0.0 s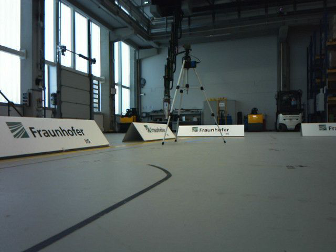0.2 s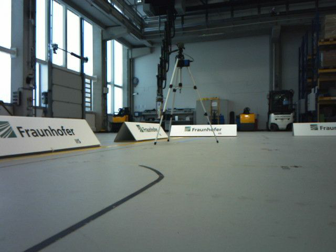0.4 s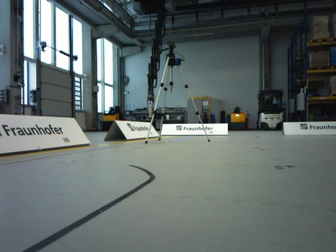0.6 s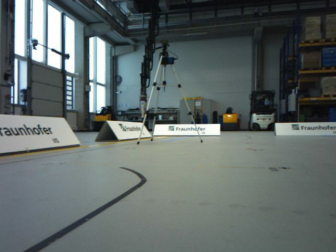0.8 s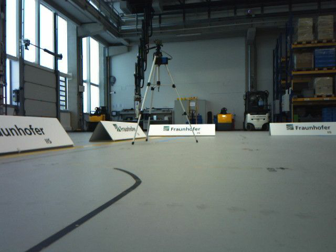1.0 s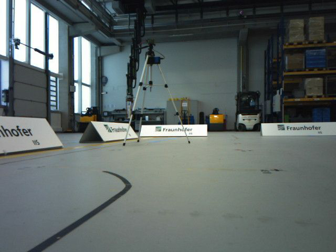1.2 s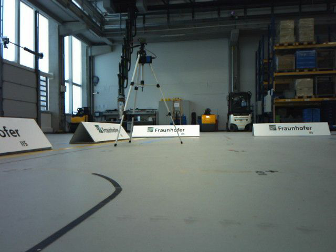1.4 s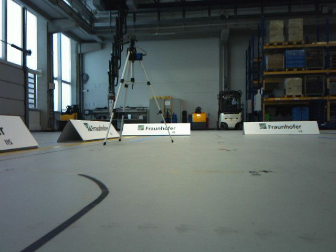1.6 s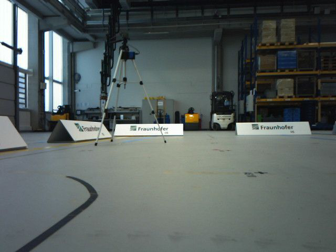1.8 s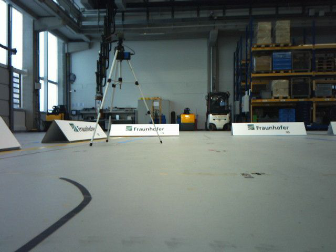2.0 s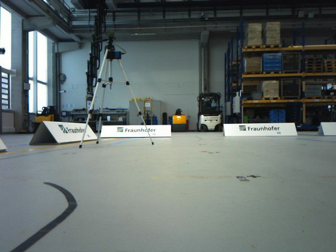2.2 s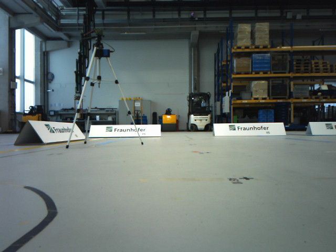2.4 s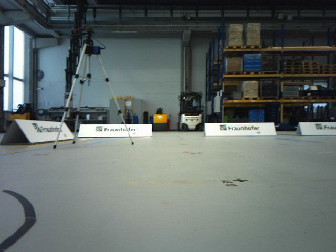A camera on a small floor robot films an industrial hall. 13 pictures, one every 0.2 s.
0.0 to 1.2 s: The camera travels forward, about 0.2 m, so what stands in front looms larger.
1.2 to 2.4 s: The camera pans to its right, which is clockwise from overhead, by about 10 degrees. It travels forward, about 0.2 m, so what stands in front looms larger.
The film runs forward here.
